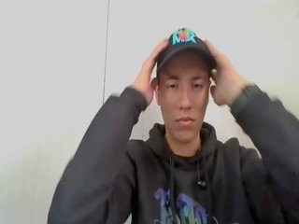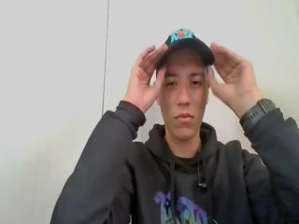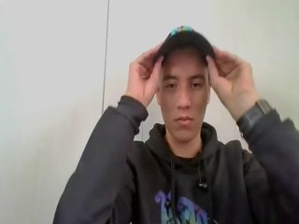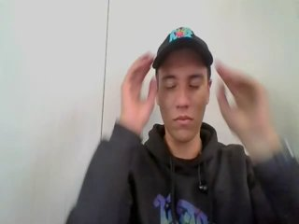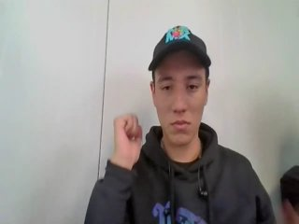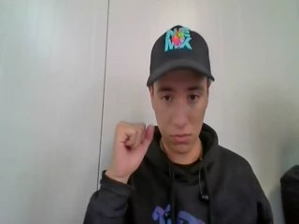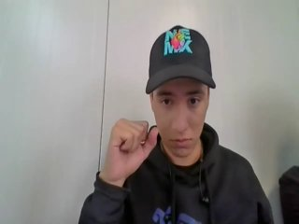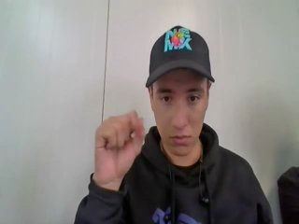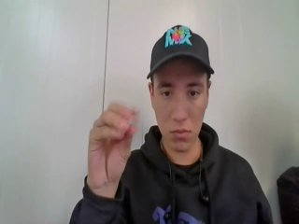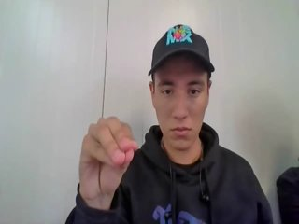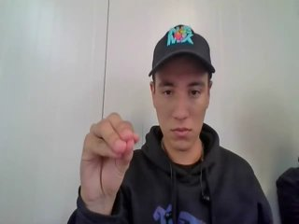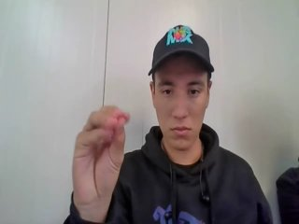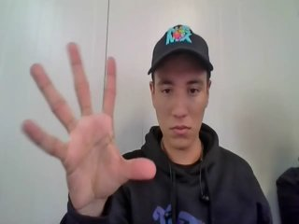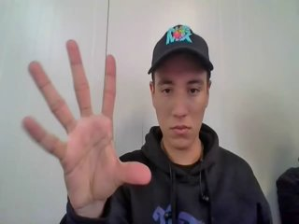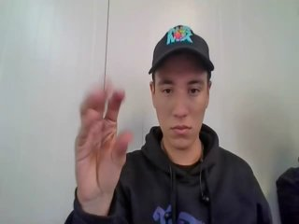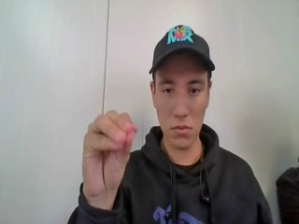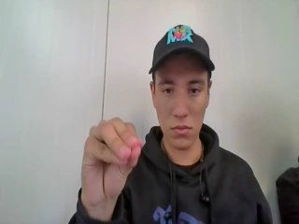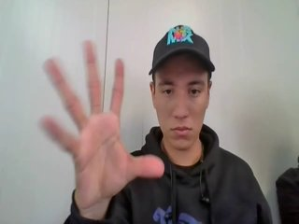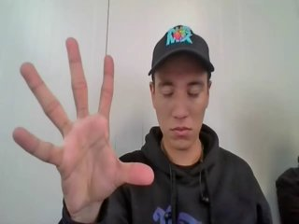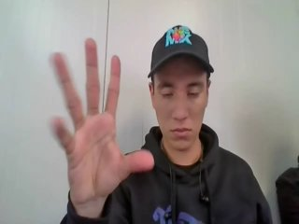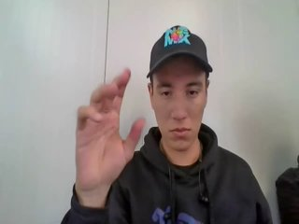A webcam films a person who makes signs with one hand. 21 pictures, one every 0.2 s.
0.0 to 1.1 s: Non-gesture.
1.2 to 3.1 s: Open twice.
3.2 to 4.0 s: Pointing with one finger.
